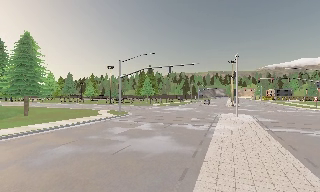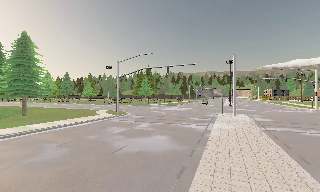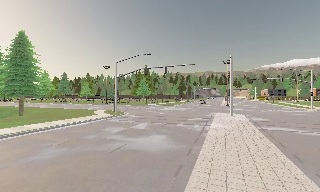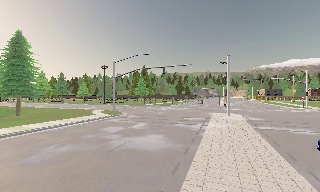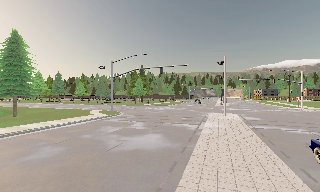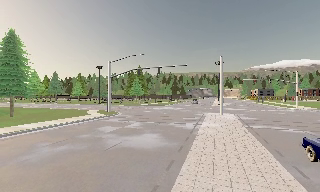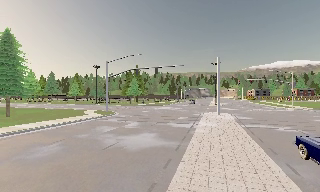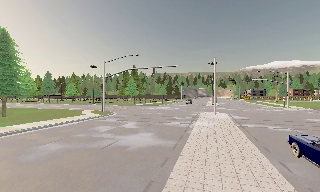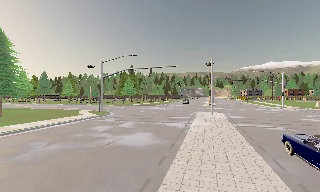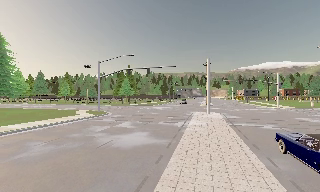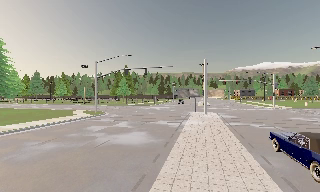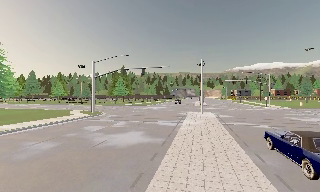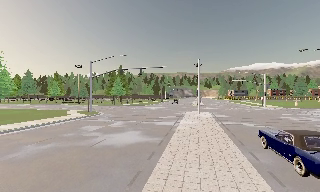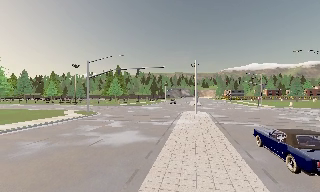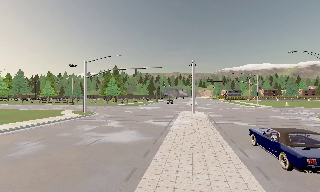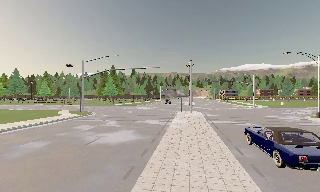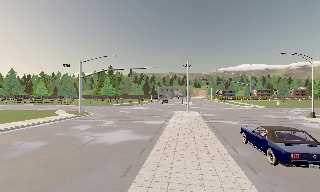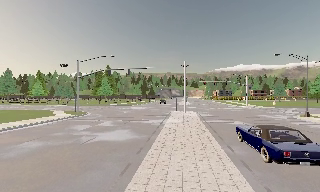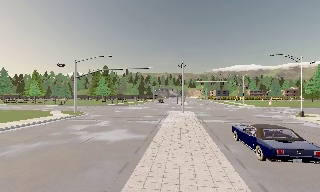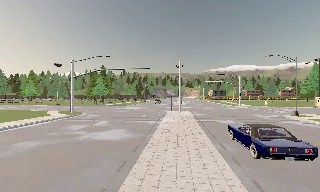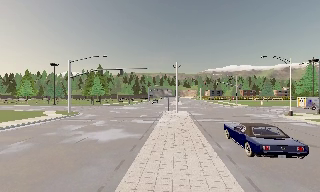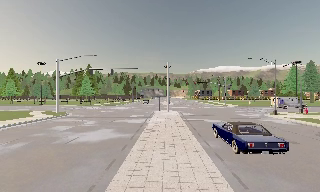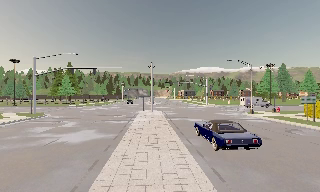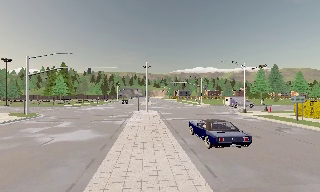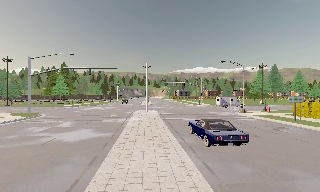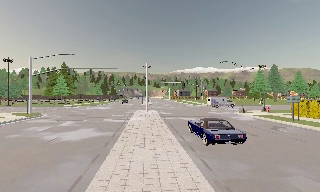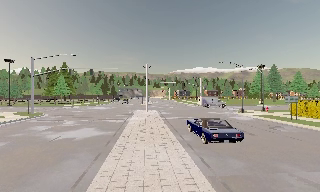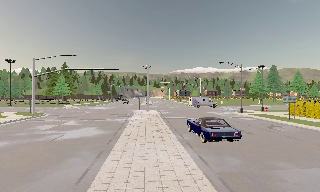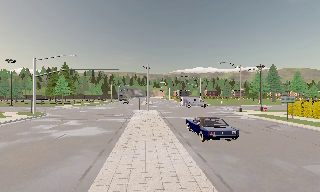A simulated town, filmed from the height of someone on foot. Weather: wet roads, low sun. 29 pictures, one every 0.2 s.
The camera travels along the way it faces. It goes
backward.
0.0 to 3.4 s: The scene slides to the left, as the camera pans about 15 degrees to its right. It travels backward, about 2.5 m, so what stands in front gets smaller.
3.4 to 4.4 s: The scene slides to the left, as the camera pans about 10 degrees to its right. It travels backward, about 1 m, so what stands in front gets smaller.
4.4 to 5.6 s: The camera travels backward, about 1.5 m, so what stands in front gets smaller.
The film runs backward here.
